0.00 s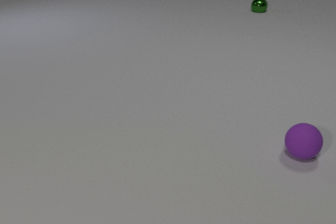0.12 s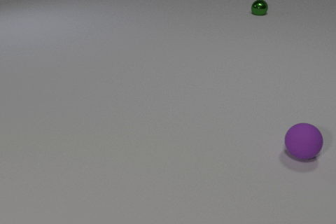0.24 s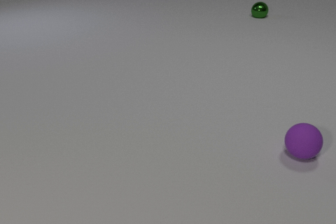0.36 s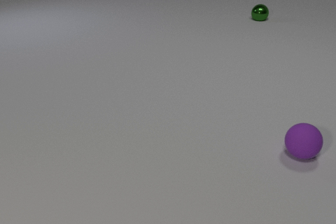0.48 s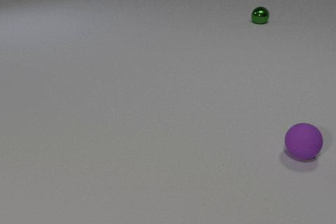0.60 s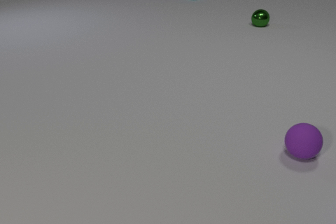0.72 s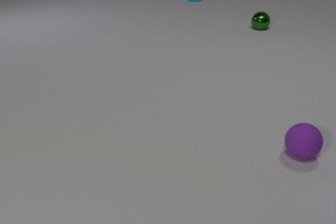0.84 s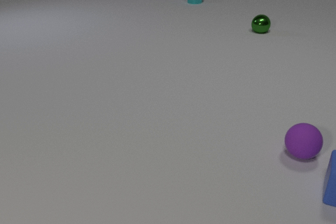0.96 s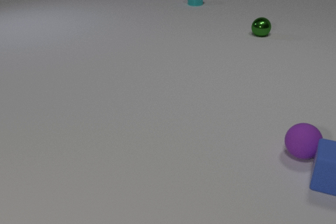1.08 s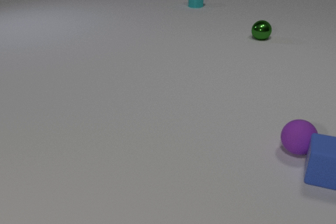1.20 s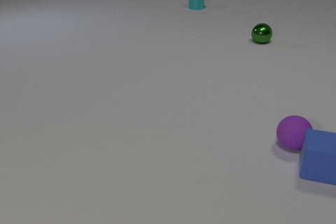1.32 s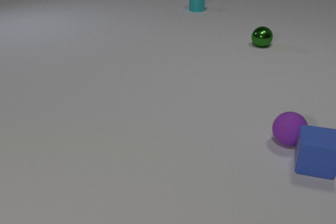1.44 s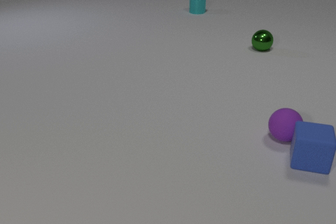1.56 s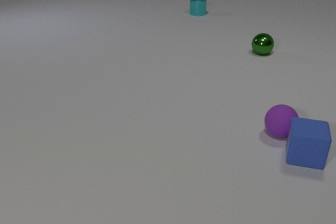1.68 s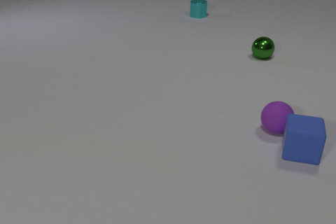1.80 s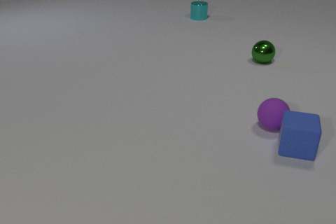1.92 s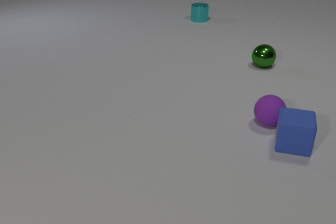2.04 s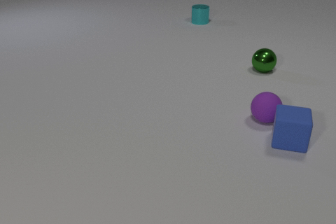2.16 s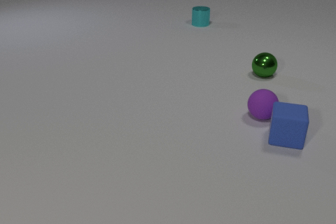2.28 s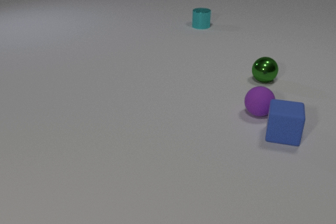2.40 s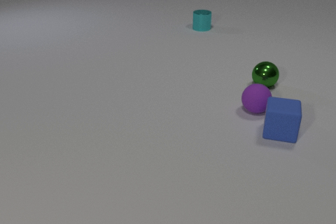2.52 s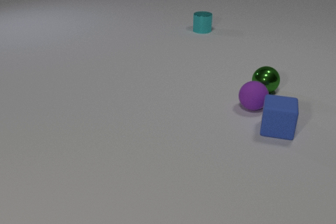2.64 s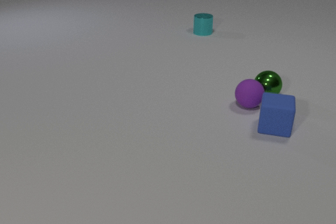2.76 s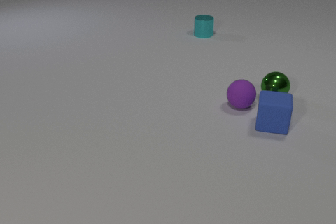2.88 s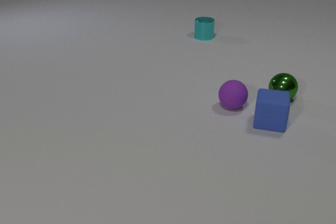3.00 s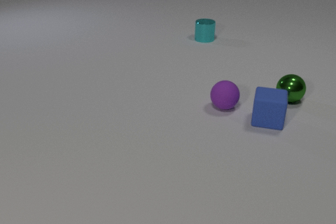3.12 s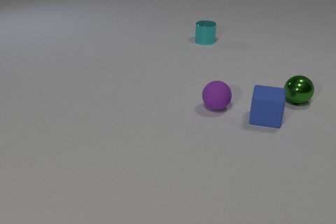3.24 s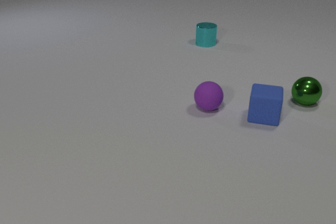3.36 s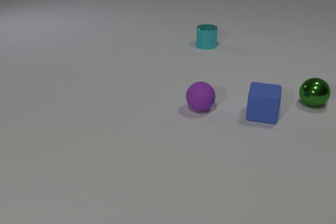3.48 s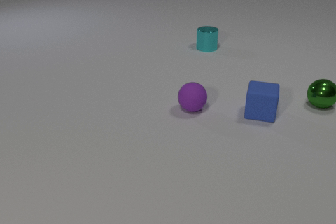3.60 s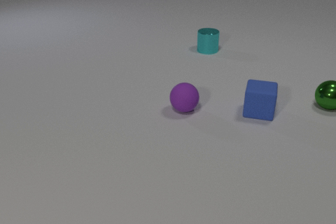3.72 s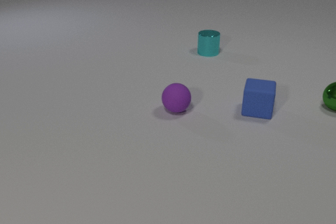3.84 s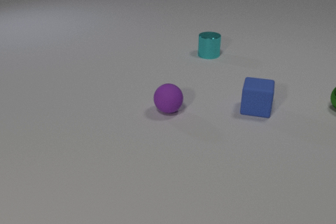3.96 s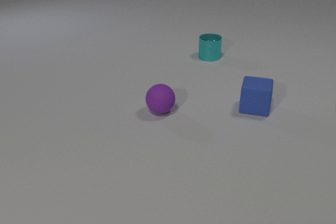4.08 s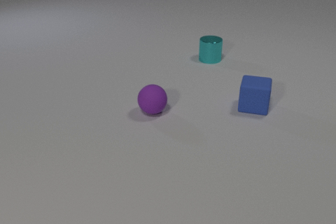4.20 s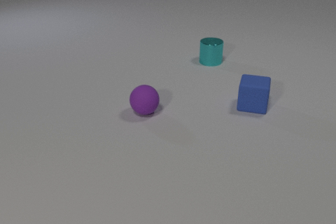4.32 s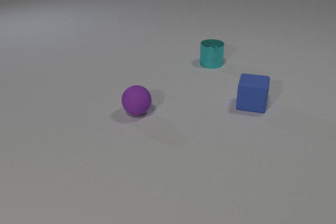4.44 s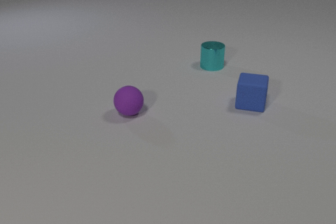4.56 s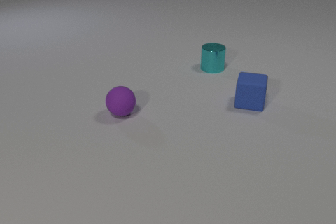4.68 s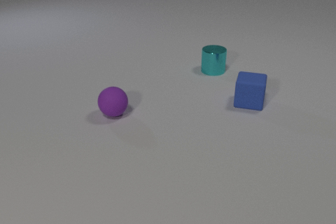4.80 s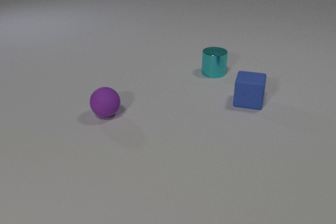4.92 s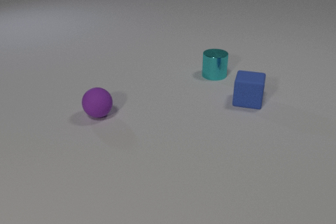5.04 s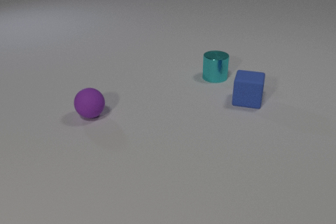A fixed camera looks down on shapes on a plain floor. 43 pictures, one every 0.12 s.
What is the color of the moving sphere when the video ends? purple.
What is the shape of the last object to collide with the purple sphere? sphere.
What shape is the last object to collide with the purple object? sphere.
0.00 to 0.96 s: The blue rubber cube comes in at the right edge, slides away from the camera and to the left. The green metal sphere rolls toward the camera. The cyan metal cylinder comes in at the top edge, slides toward the camera. The blue rubber cube and the purple rubber sphere collide.
0.96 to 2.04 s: The blue rubber cube slides away from the camera and to the left. The purple rubber sphere rolls away from the camera and to the left. The green metal sphere rolls toward the camera. The cyan metal cylinder slides toward the camera.
2.04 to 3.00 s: The blue rubber cube slides away from the camera and to the left. The purple rubber sphere rolls to the left and away from the camera. The green metal sphere rolls toward the camera and to the right. The cyan metal cylinder slides toward the camera. The purple rubber sphere and the green metal sphere collide.
3.00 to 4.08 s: The blue rubber cube slides away from the camera and to the left. The purple rubber sphere rolls to the left. The green metal sphere rolls to the right, leaves at the right edge. The cyan metal cylinder slides toward the camera.
4.08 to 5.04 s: The blue rubber cube slides away from the camera and to the left. The purple rubber sphere rolls to the left. The cyan metal cylinder slides toward the camera.
